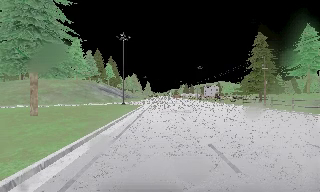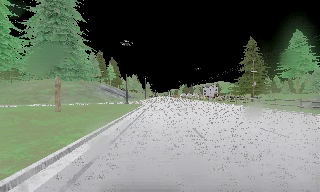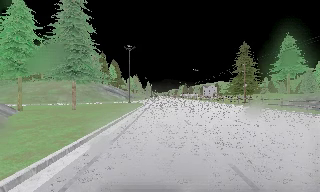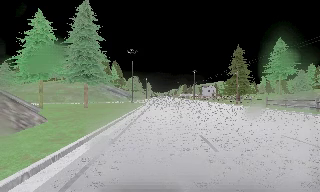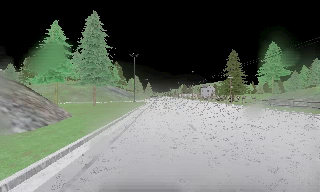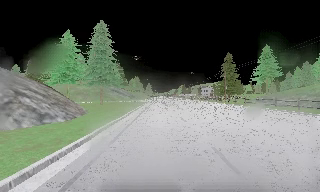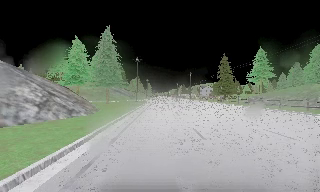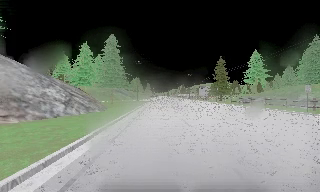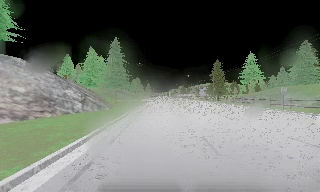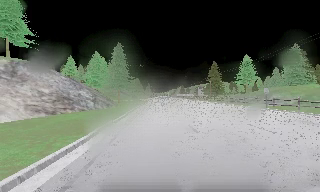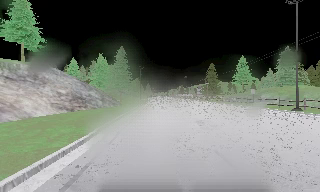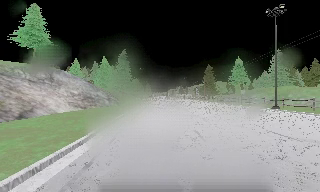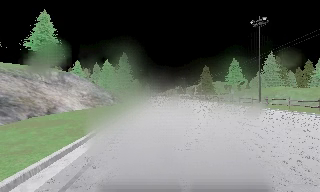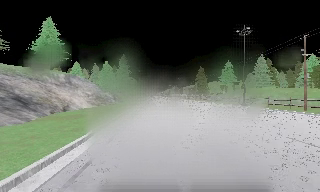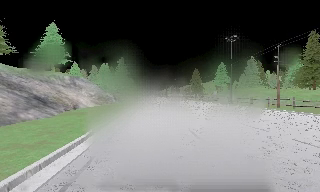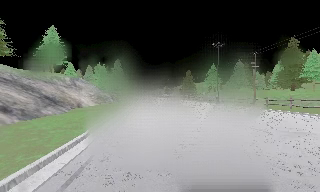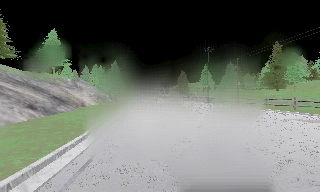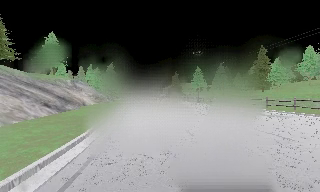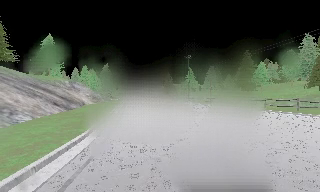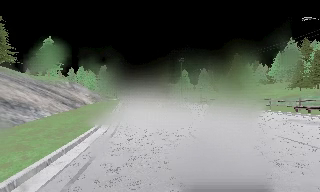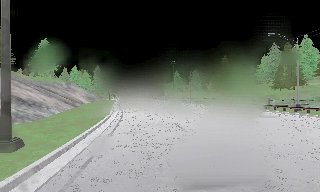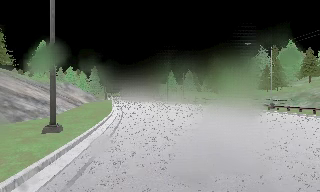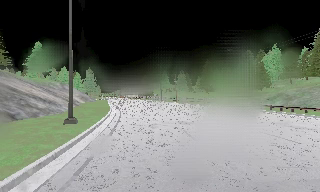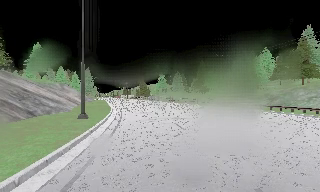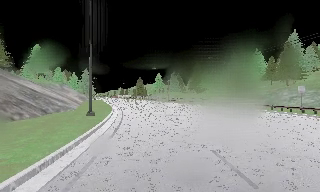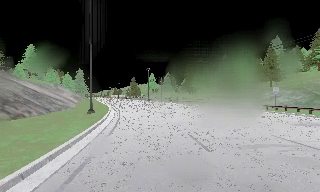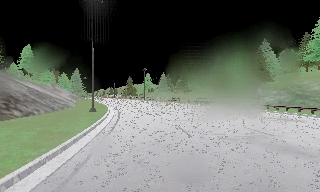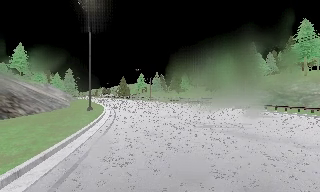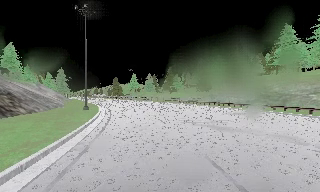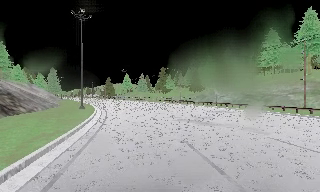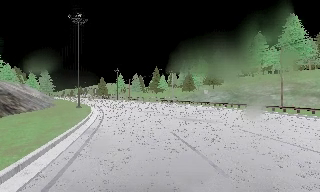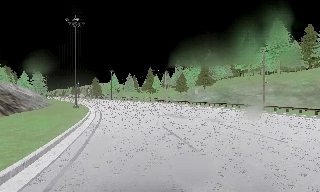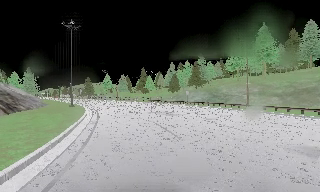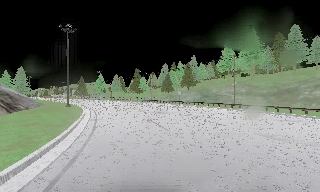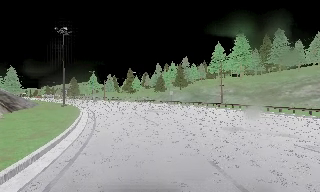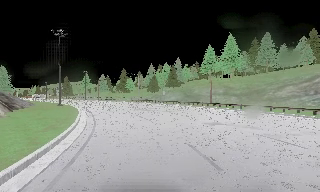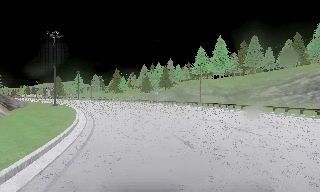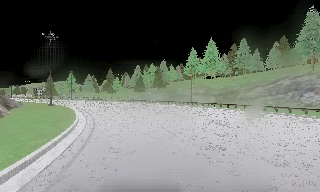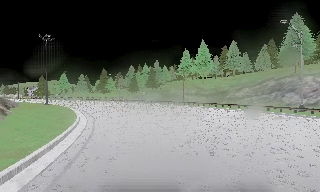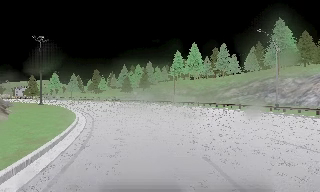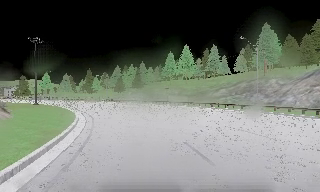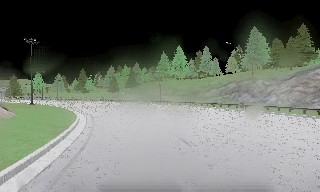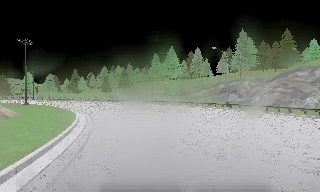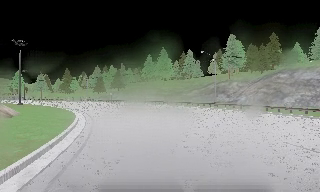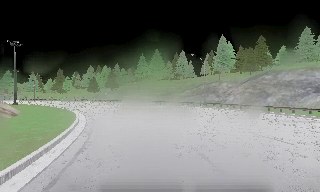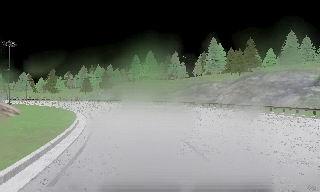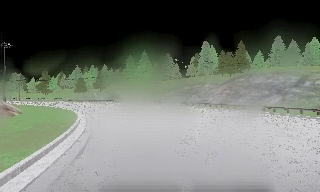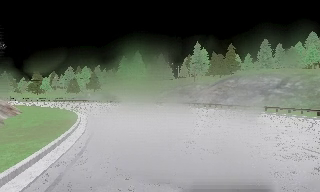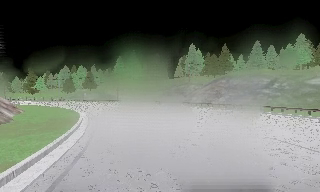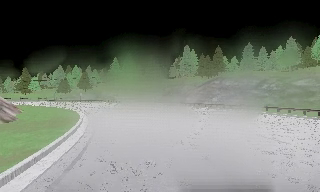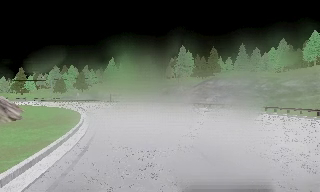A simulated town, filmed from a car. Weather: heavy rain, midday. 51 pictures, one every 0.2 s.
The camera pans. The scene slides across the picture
to the left.
The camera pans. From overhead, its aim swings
clockwise.
0.0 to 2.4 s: The camera travels backward, about 35 m, so what stands in front gets smaller.
2.4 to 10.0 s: The camera pans to its right, which is clockwise from overhead, by about 80 degrees. It travels backward, about 70 m. It loses speed.
The film runs backward here.
